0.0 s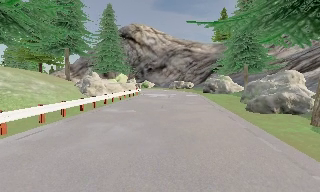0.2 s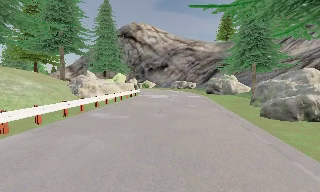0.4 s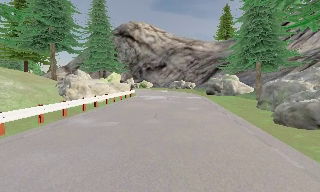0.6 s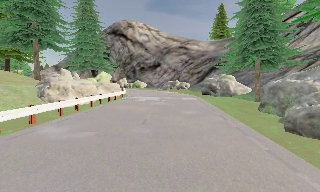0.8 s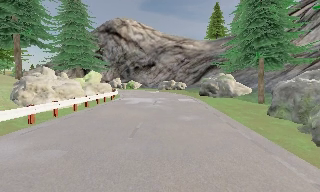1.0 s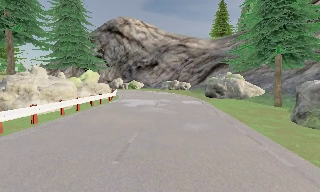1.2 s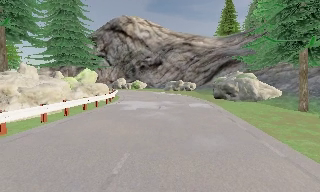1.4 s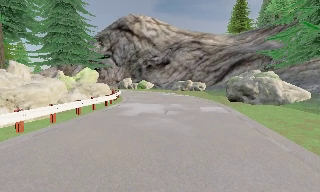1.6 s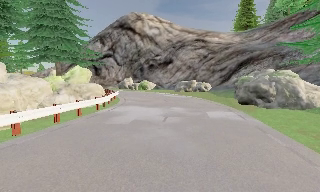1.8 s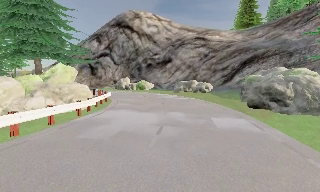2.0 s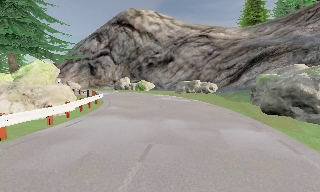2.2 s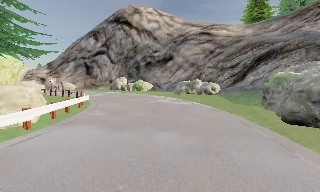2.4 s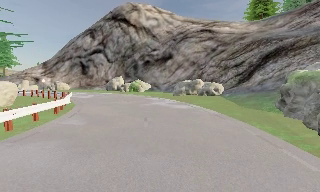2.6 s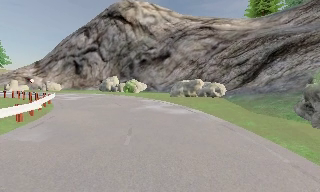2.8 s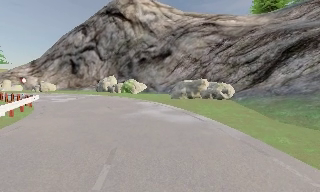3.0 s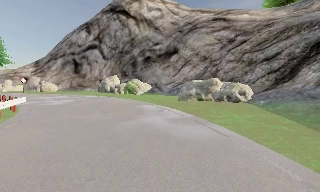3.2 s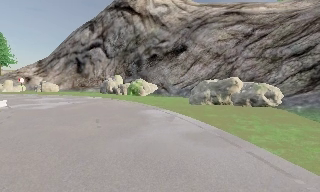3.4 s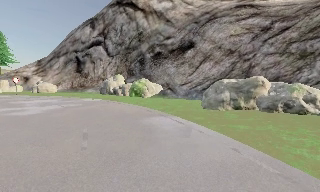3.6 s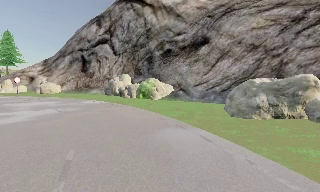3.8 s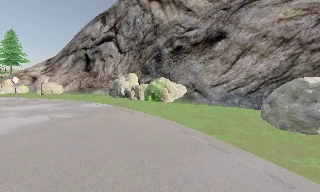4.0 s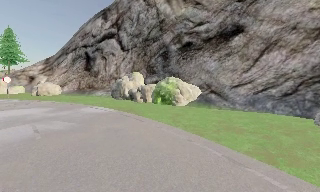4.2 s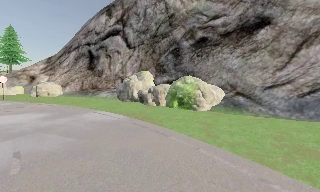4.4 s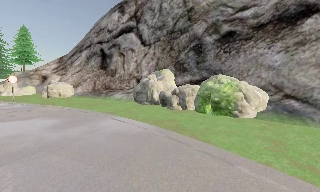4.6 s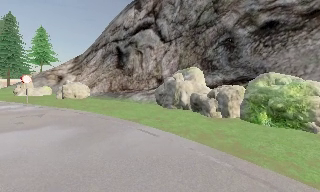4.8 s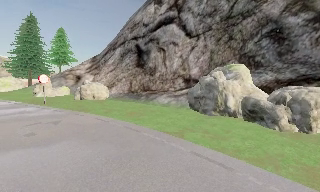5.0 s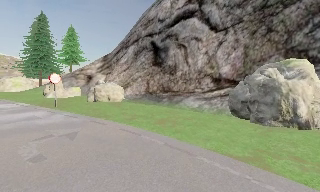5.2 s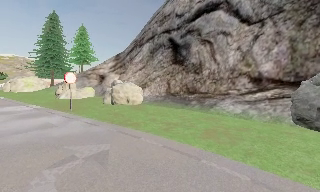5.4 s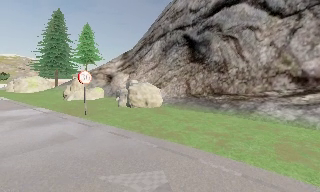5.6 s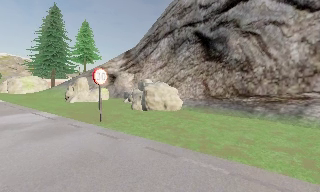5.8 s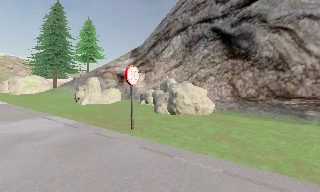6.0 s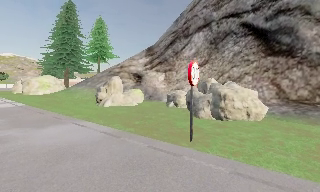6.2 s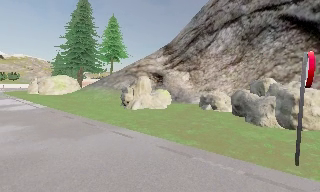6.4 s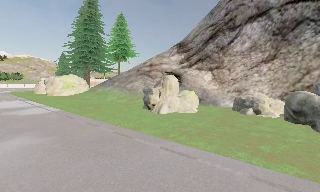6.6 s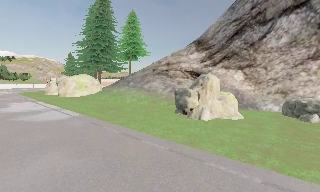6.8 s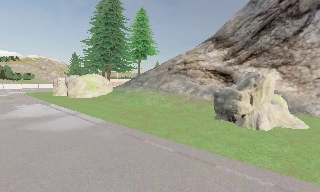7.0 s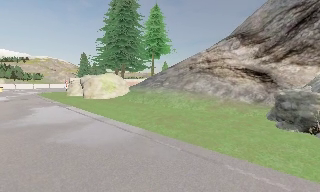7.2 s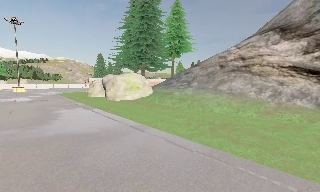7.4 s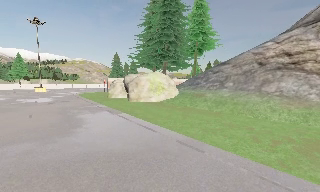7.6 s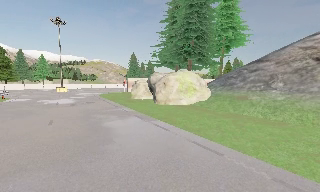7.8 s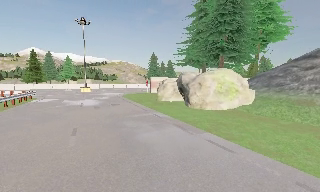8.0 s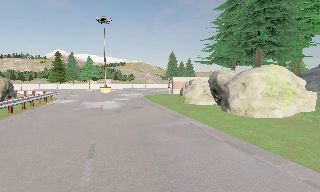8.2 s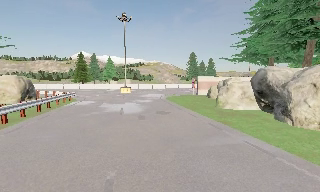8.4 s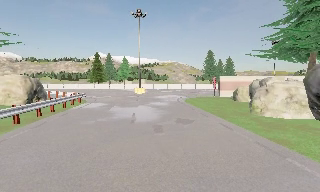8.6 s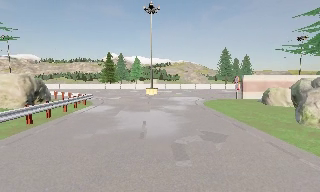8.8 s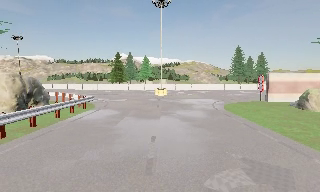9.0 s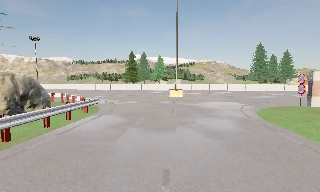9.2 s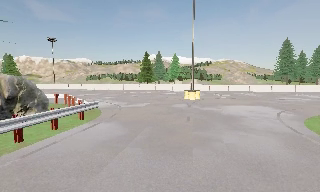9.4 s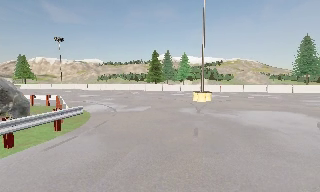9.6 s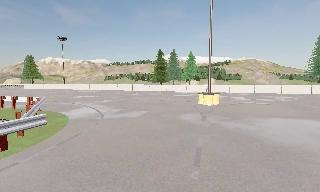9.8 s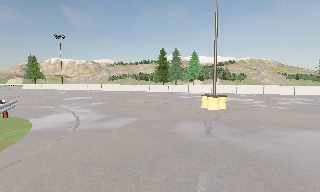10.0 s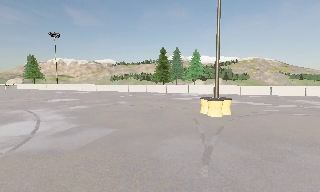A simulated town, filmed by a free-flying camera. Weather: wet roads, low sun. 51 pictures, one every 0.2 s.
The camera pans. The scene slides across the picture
to the right.
The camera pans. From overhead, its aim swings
counterclockwise.
0.0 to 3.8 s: The camera pans to its left, which is counterclockwise from overhead, by about 15 degrees. It travels forward, about 30 m, so what stands in front looms larger.
3.8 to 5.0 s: The camera swings to its left by about 15 degrees, and the scene slides to the right. It travels forward and to its left, about 12 m, so what stands in front looms larger.
5.0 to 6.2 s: The camera travels to its left and forward, about 12 m, so close, fixed things drift to the right.
6.2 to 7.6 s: The scene slides to the right, as the camera pans about 20 degrees to its left. It travels forward and to its left, about 14 m, so what stands in front looms larger.
7.6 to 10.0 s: The scene slides to the right, as the camera pans about 50 degrees to its left. It travels forward, about 20 m.
The film runs forward here.
